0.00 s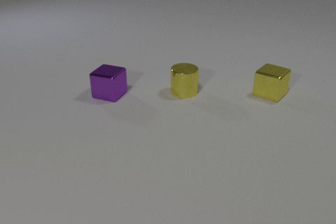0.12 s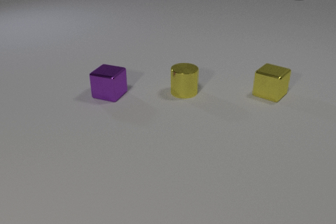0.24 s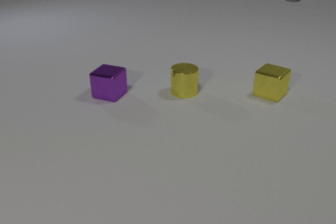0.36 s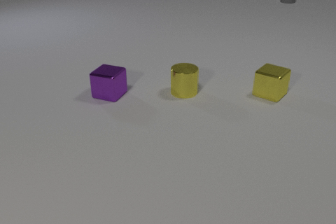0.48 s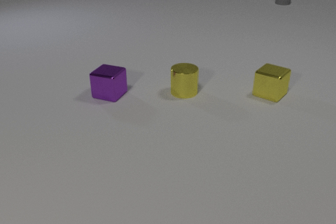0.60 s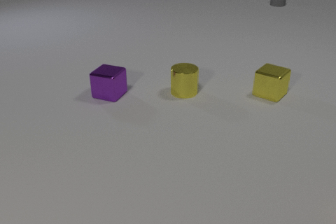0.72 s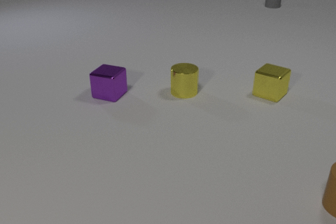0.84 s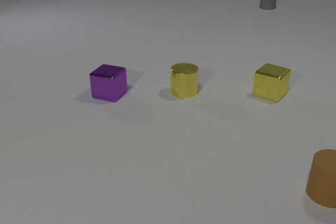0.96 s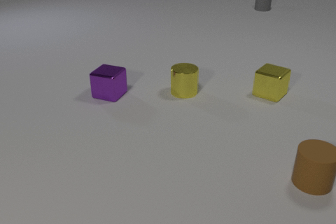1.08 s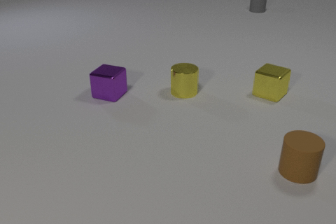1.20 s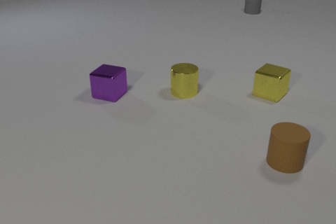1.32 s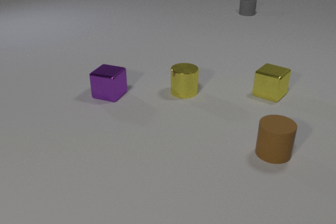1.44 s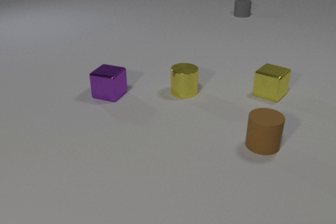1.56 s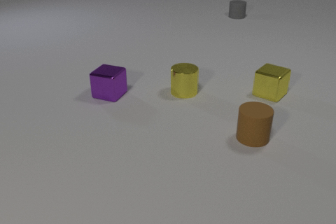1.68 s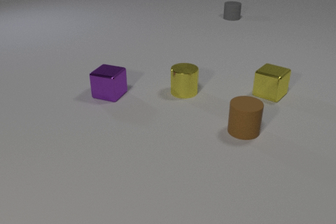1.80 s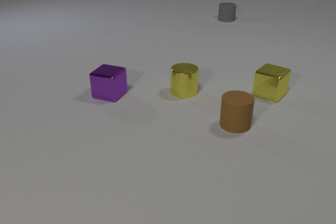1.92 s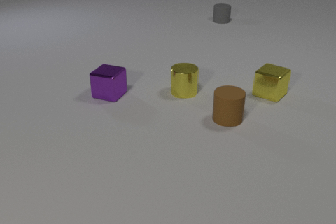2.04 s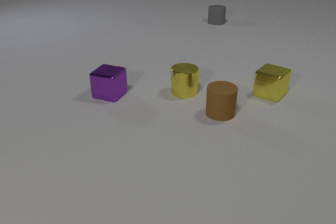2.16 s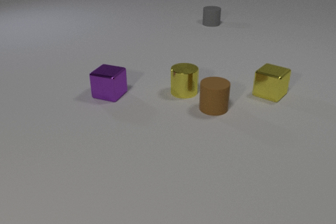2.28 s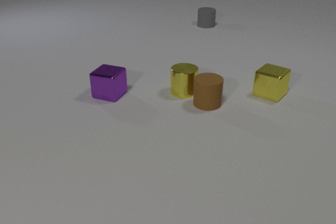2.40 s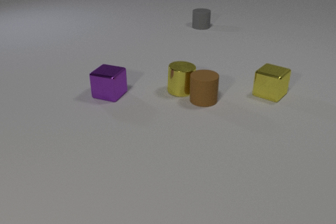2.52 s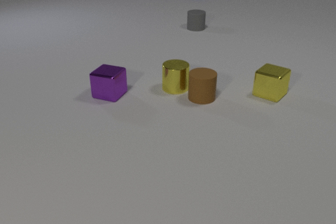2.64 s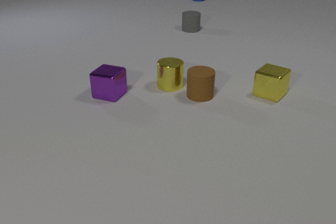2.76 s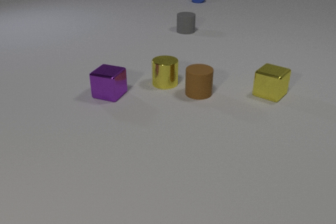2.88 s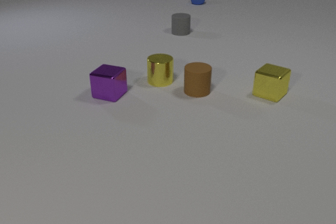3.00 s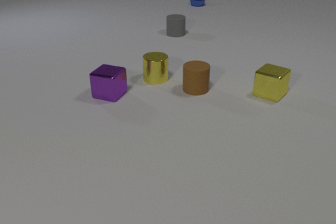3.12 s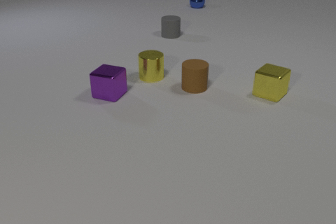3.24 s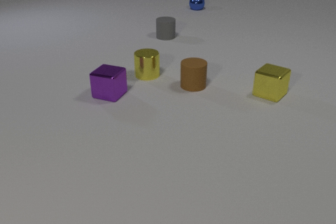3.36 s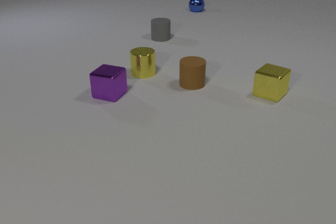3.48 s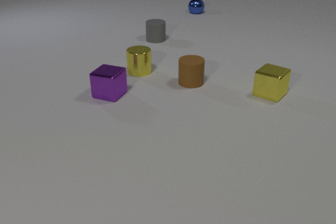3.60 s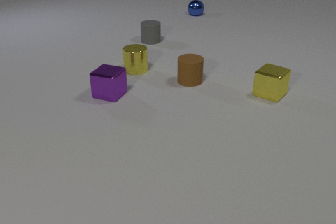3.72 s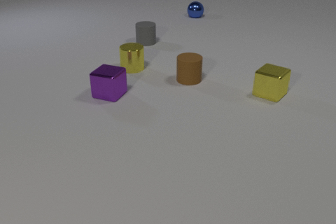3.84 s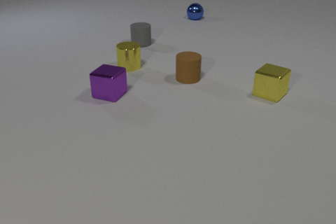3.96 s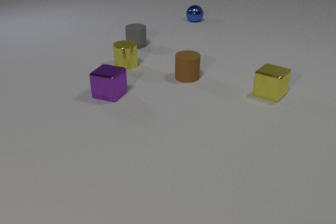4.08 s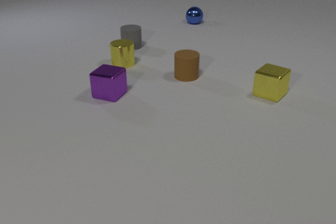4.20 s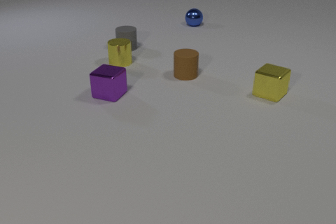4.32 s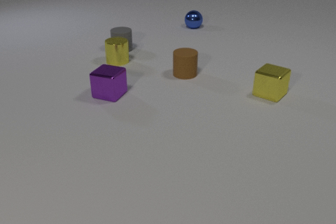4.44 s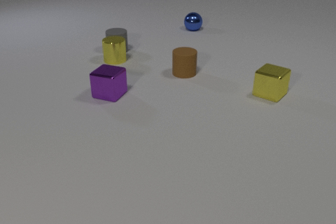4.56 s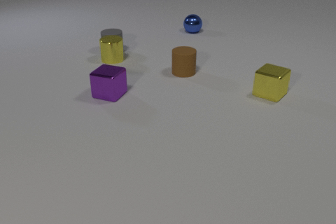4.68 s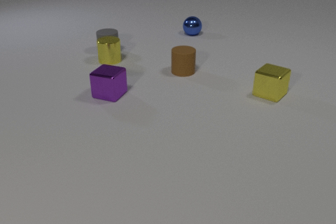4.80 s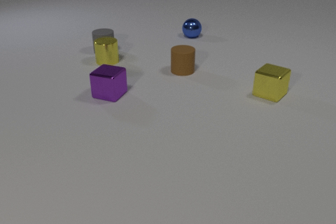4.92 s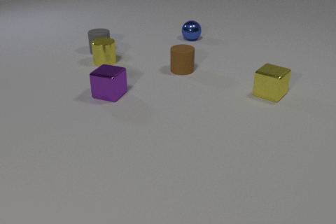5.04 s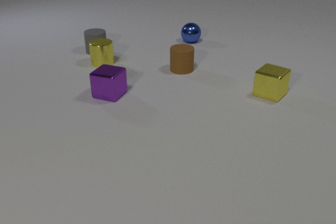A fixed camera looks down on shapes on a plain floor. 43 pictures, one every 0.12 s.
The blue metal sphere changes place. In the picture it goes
toward the camera.
0.00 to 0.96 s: The brown rubber cylinder comes in at the right edge, slides to the left and away from the camera. The gray rubber cylinder slides toward the camera and to the left.
0.96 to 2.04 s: The brown rubber cylinder slides away from the camera and to the left. The gray rubber cylinder slides toward the camera and to the left.
2.04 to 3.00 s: The brown rubber cylinder slides away from the camera and to the left. The yellow metal cylinder slides away from the camera and to the left. The blue metal sphere comes in at the top edge, rolls toward the camera. The gray rubber cylinder slides to the left and toward the camera. The brown rubber cylinder and the yellow metal cylinder collide.
3.00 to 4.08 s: The brown rubber cylinder slides away from the camera. The yellow metal cylinder slides away from the camera and to the left. The blue metal sphere rolls toward the camera. The gray rubber cylinder slides to the left and toward the camera.
4.08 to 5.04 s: The brown rubber cylinder slides away from the camera. The yellow metal cylinder slides to the left. The blue metal sphere rolls toward the camera. The gray rubber cylinder slides to the left. The yellow metal cylinder and the gray rubber cylinder collide.
Are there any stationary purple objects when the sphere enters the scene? yes.
What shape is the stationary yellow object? cube.
How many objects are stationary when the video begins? 3.
